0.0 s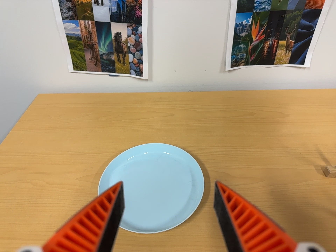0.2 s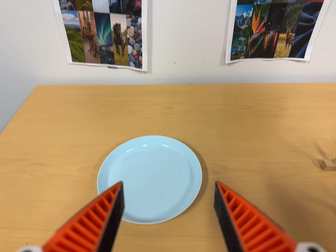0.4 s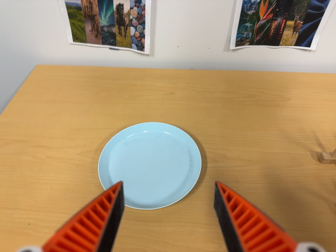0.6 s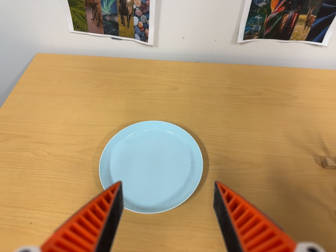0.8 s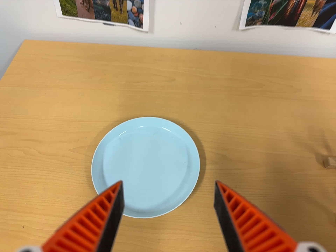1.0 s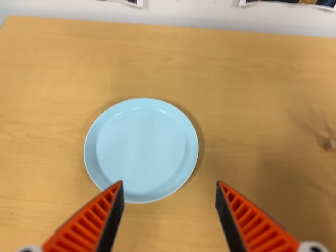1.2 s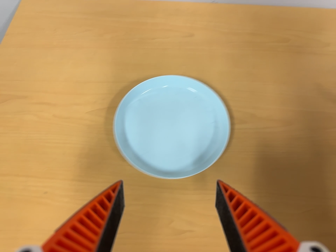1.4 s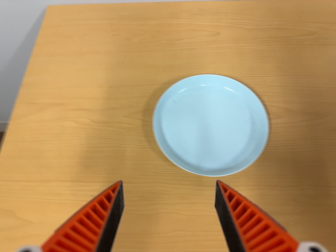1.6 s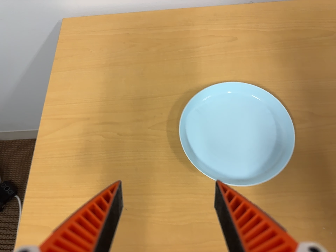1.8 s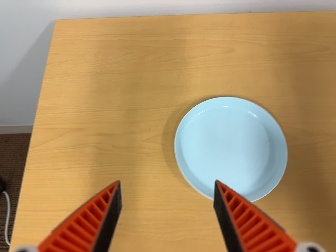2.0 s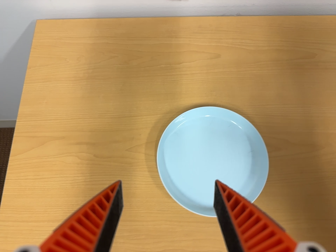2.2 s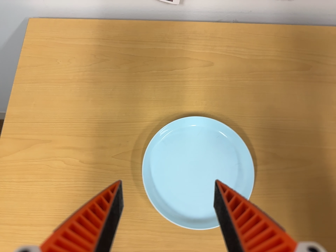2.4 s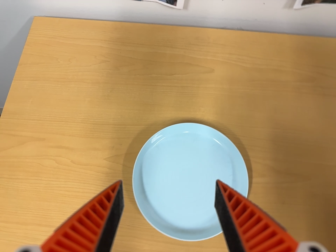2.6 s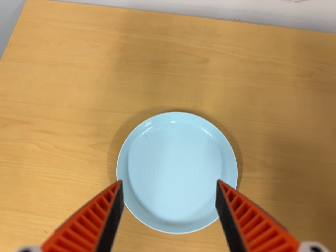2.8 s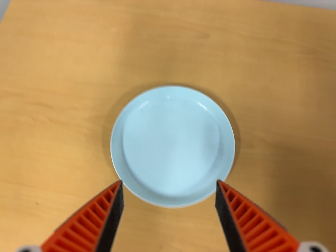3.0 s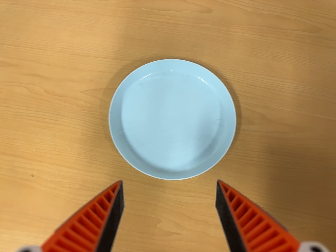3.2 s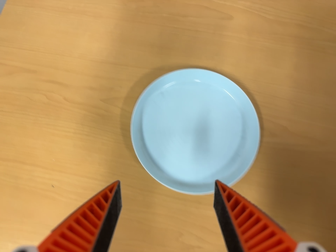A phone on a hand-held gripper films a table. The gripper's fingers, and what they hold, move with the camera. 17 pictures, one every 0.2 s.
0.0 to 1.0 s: The camera travels toward the top of its view and forward, about 9 cm. Its aim tips toward the bottom of its view by about 20 degrees.
1.0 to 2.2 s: The camera travels toward the top of its view and to its left, about 16 cm. Its aim tips toward the bottom of its view by about 10 degrees.
2.2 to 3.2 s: The camera travels toward the bottom of its view and forward, about 7 cm, so close, fixed things drift upward. It rolls about its line of sight by about 10 degrees, and the scene rotates clockwise.
The film runs forward here.
